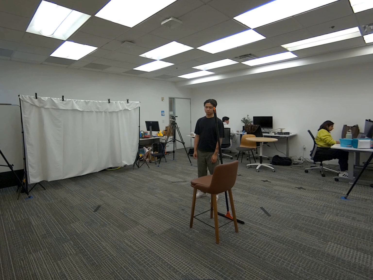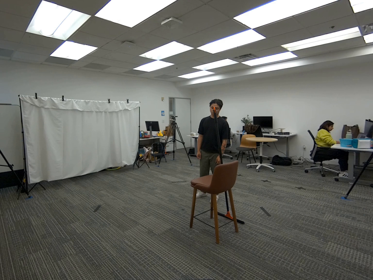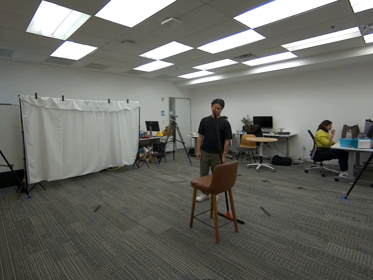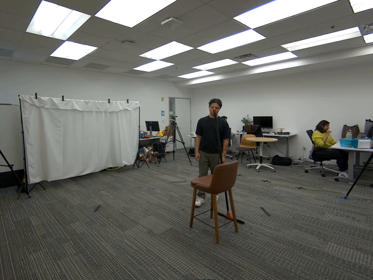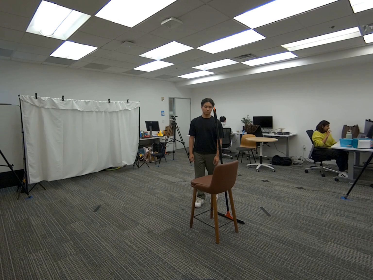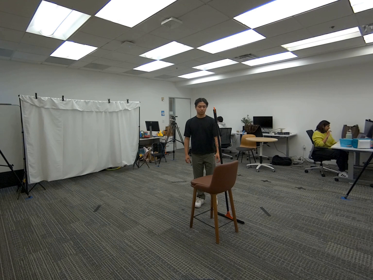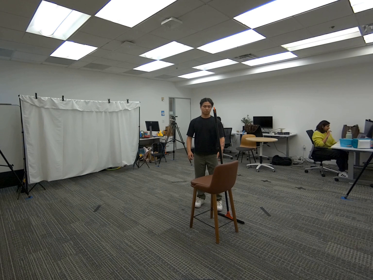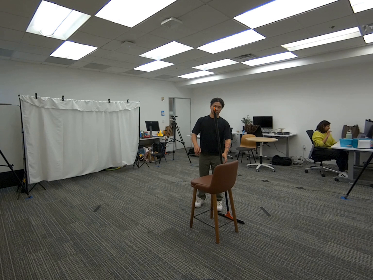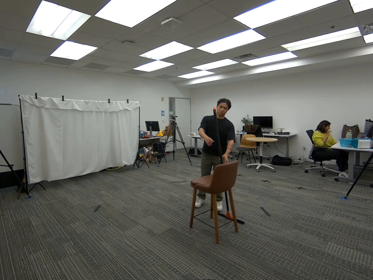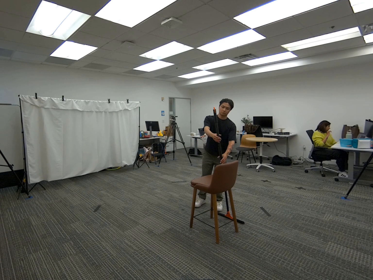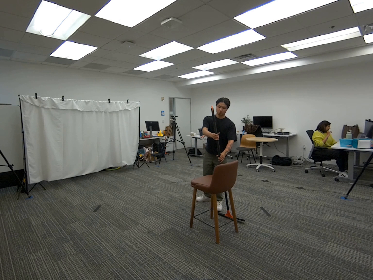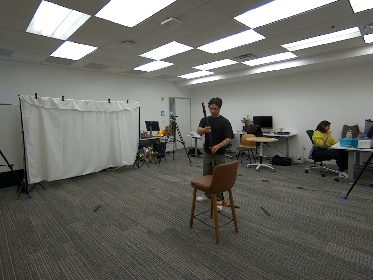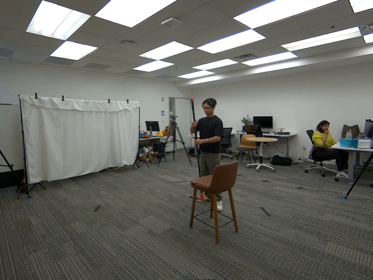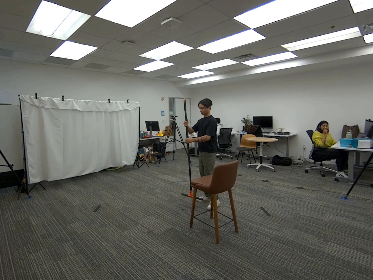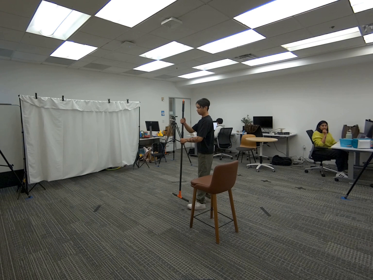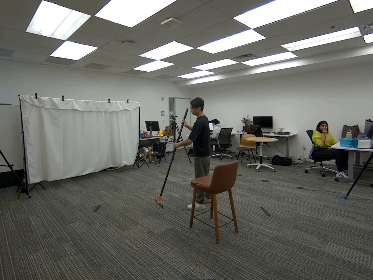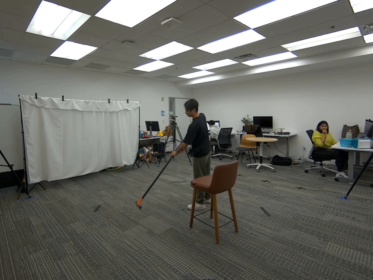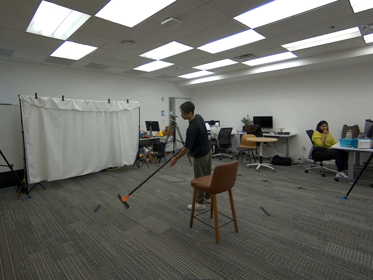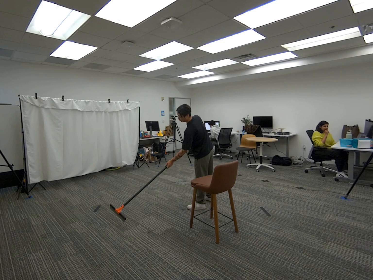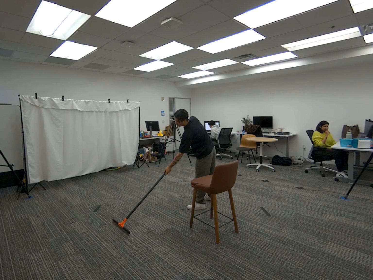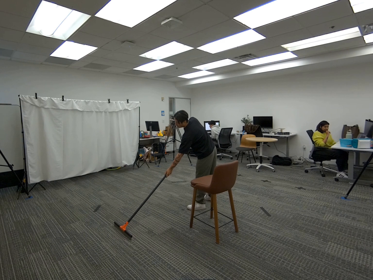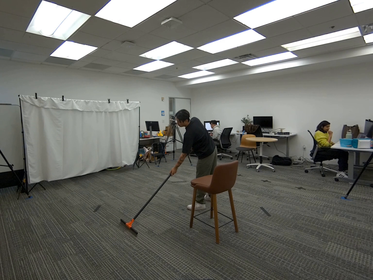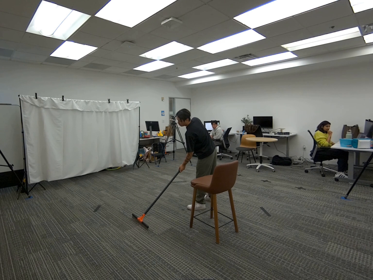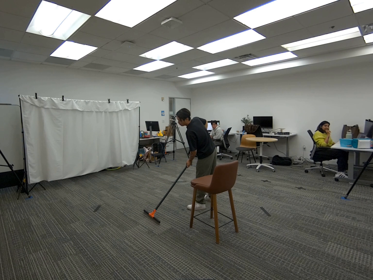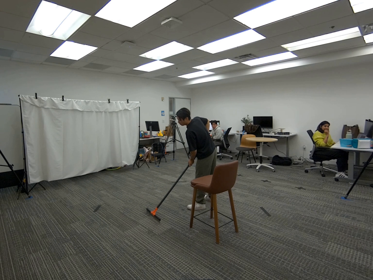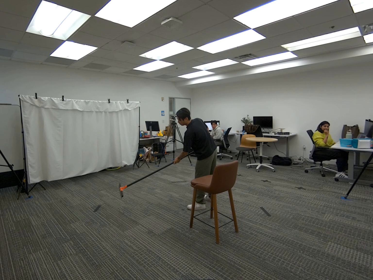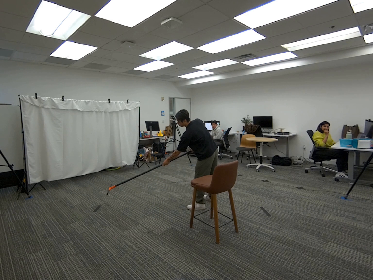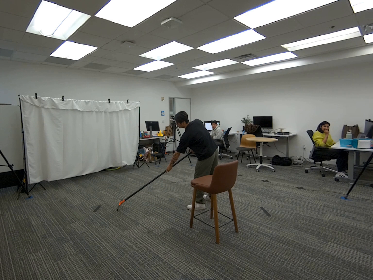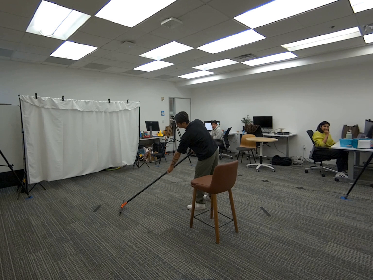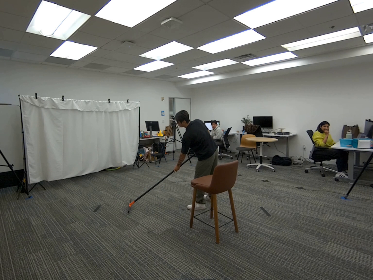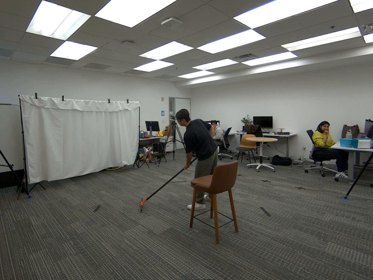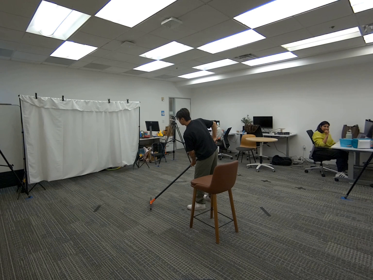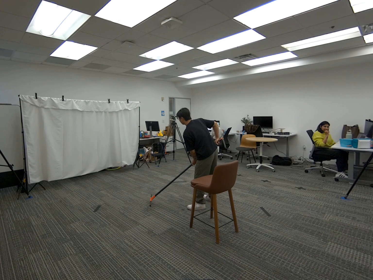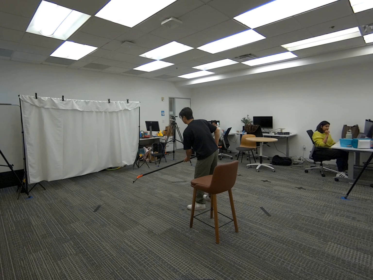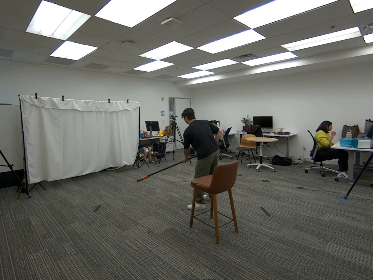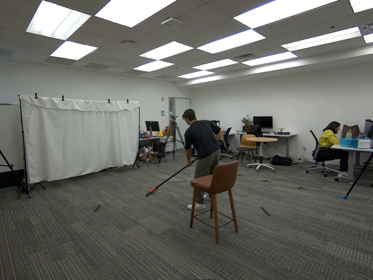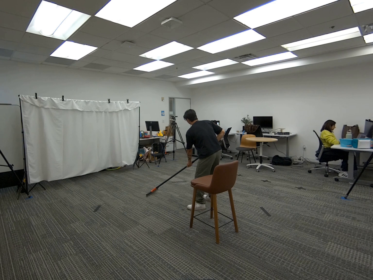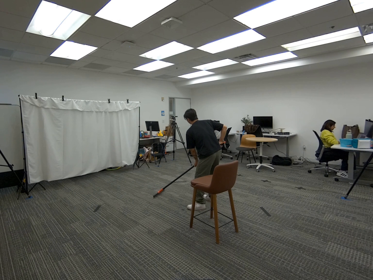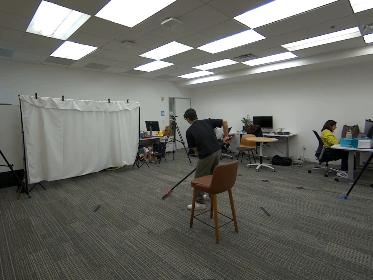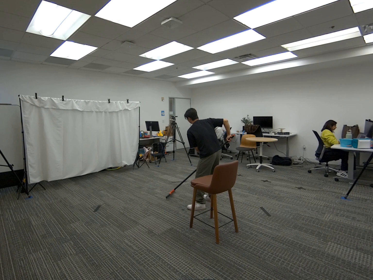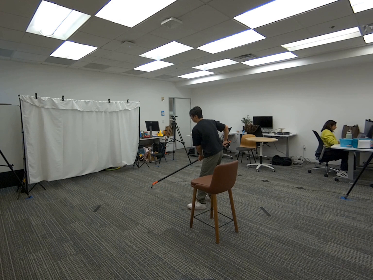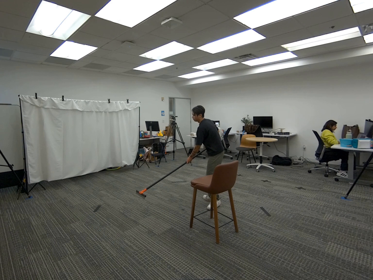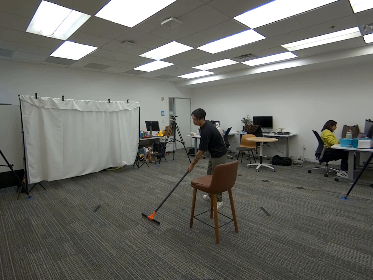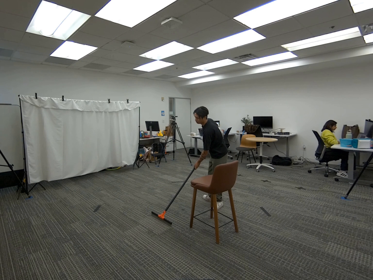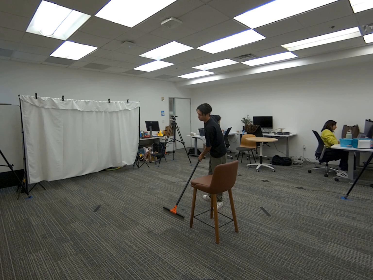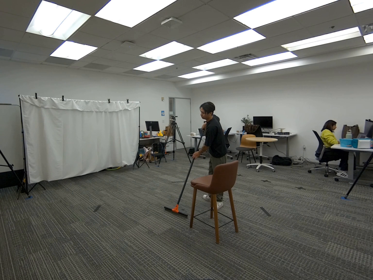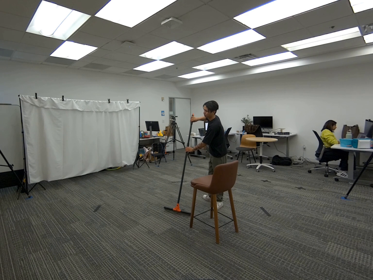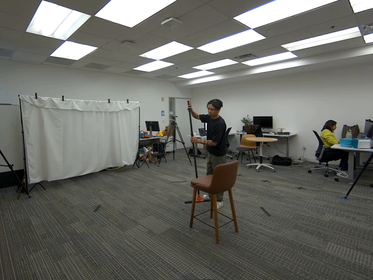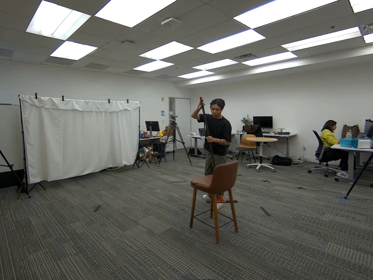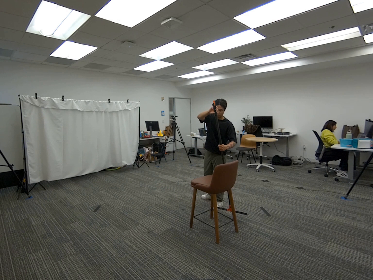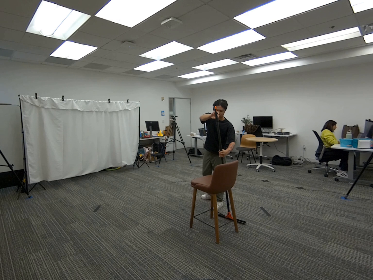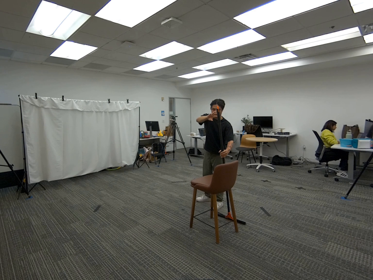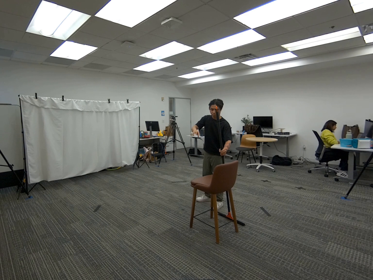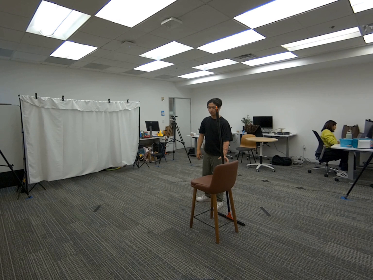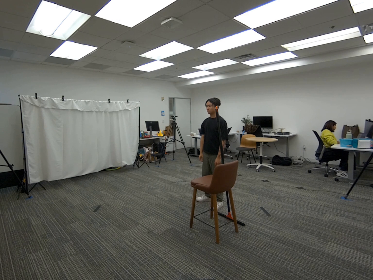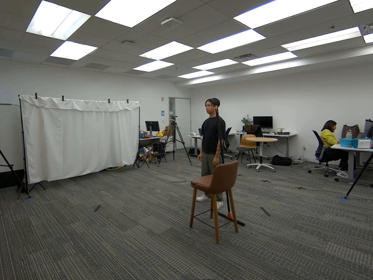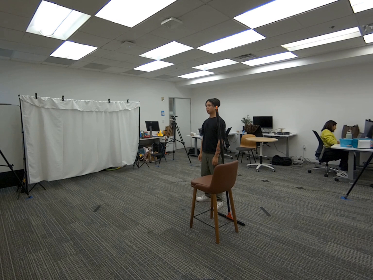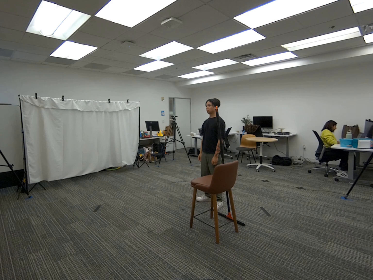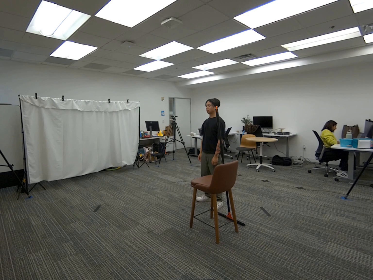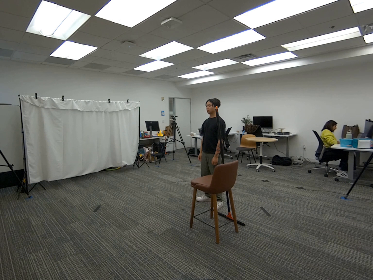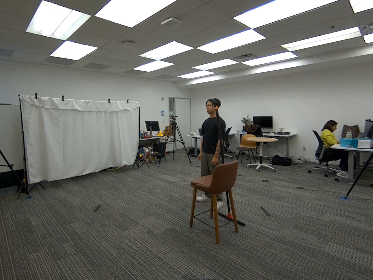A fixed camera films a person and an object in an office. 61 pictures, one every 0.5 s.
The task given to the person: Walk over to the squeegee leaning on the tall bar stool and using both hands to pick up the squeegee proceed to hold the squeegee in front of you and perform sweeping motions towards you.
